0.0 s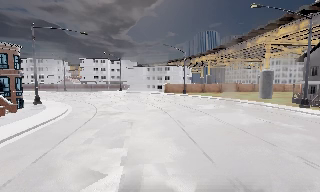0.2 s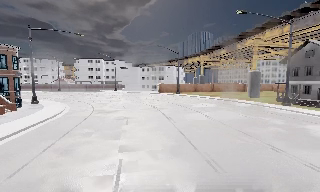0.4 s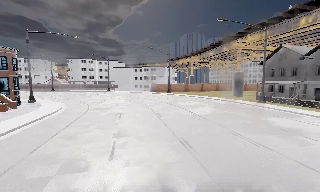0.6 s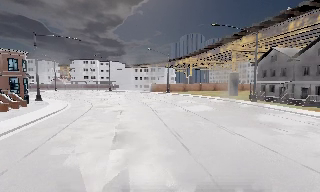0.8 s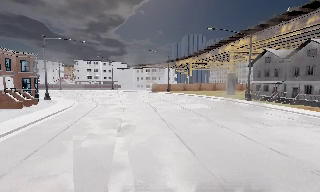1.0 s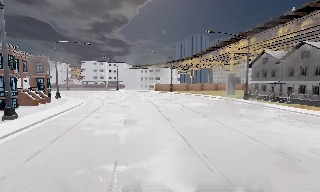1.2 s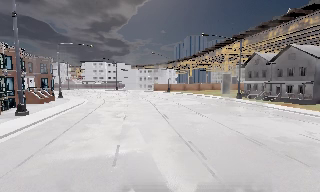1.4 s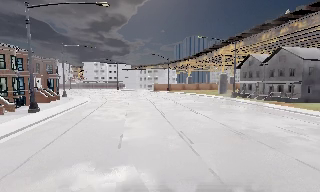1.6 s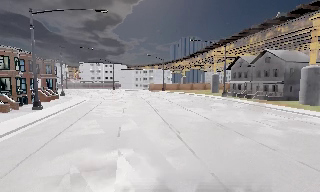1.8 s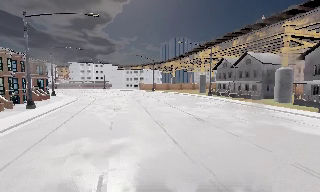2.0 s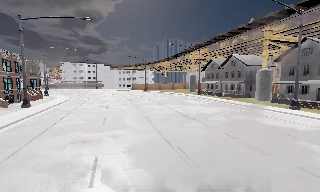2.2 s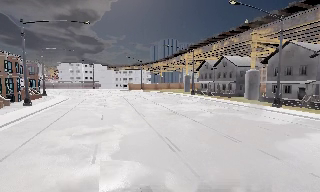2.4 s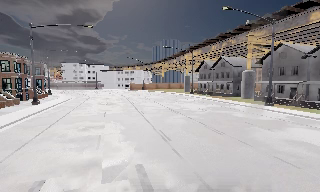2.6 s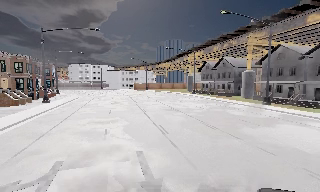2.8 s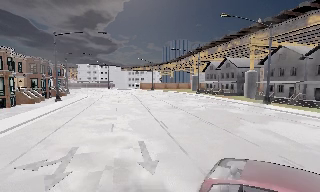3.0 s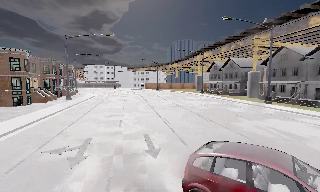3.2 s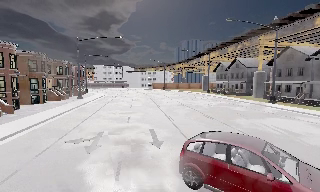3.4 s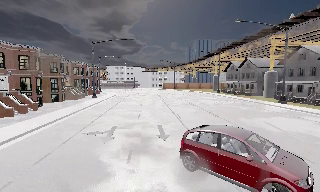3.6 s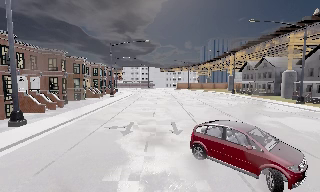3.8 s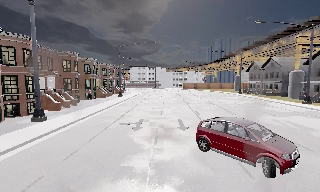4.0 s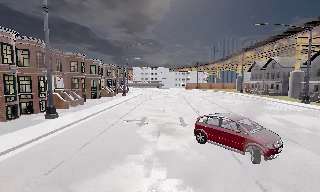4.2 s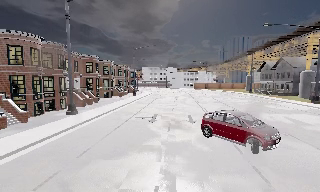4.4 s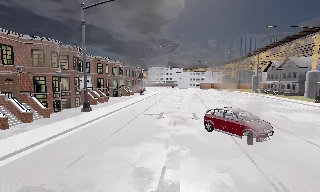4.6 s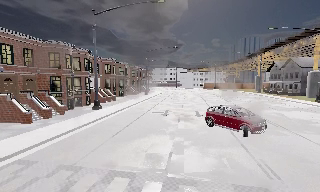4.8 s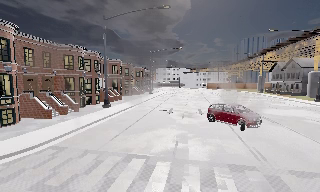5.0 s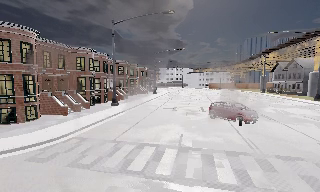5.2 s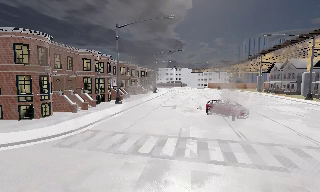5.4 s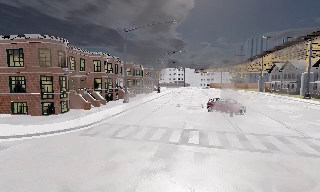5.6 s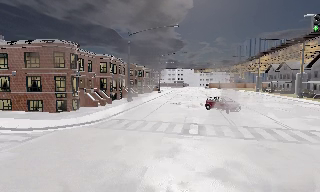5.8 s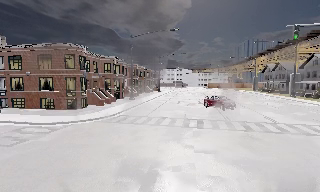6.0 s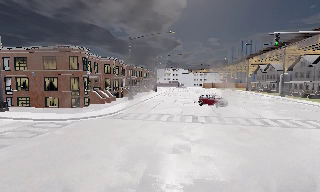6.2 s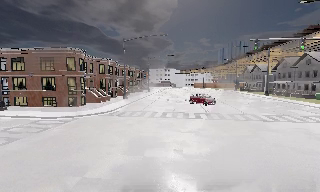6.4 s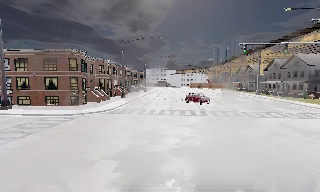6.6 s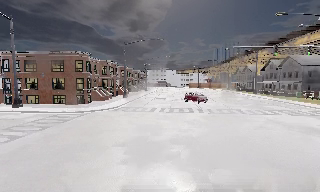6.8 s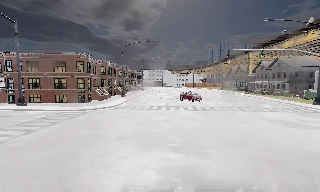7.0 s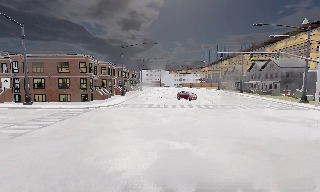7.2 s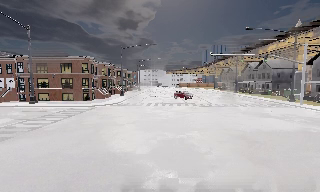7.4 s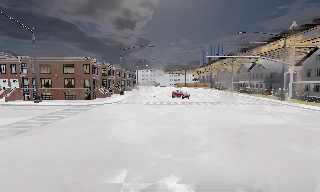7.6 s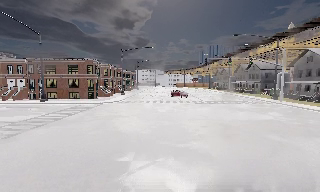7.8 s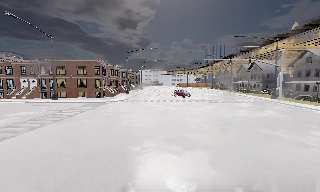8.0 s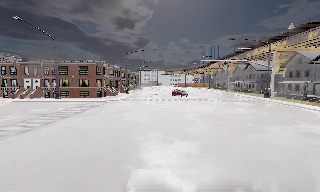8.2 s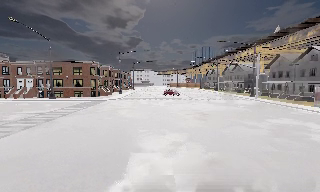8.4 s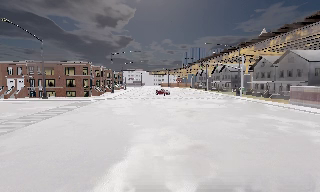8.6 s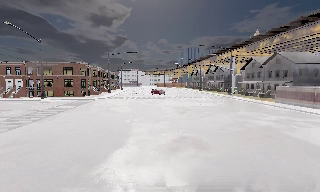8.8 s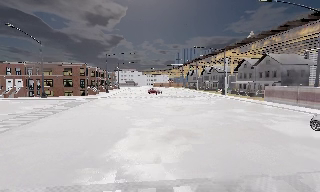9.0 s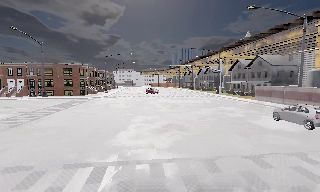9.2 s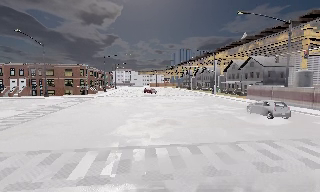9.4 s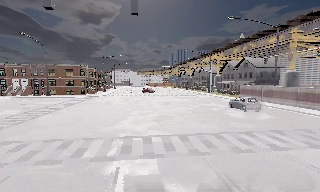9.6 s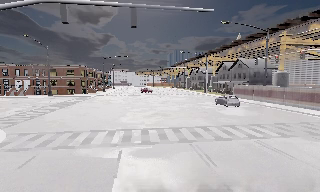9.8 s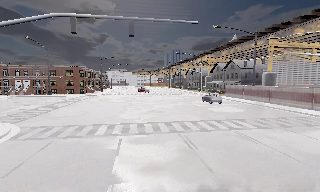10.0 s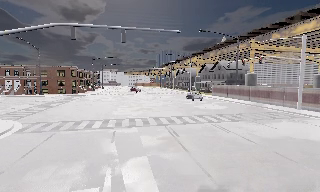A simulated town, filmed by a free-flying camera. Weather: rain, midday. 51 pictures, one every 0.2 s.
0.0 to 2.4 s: The camera travels backward, about 19 m, so what stands in front gets smaller.
2.4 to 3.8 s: The camera swings to its left by about 20 degrees, and the scene slides to the right. It travels backward, about 7 m, so what stands in front gets smaller.
3.8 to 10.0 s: The camera pans to its right, which is clockwise from overhead, by about 15 degrees. It travels backward, about 40 m, so what stands in front gets smaller.
The film runs forward here.
